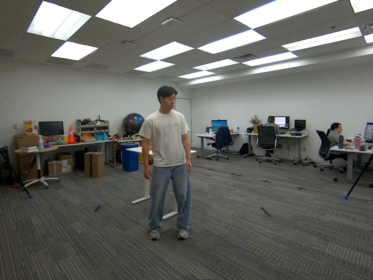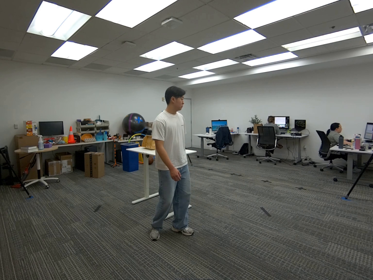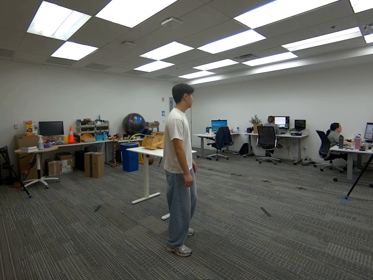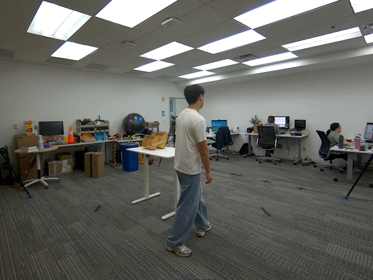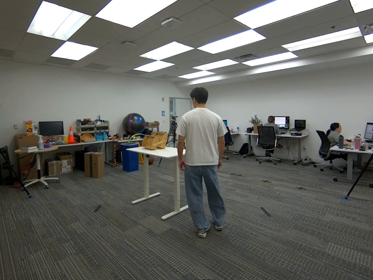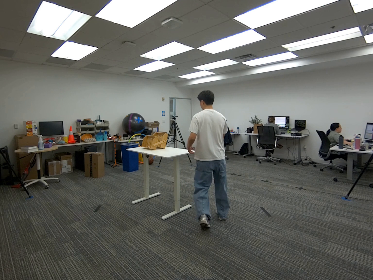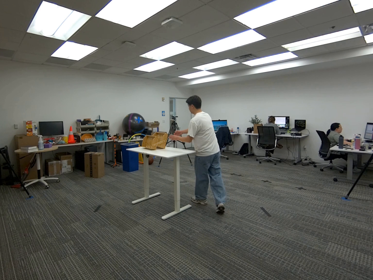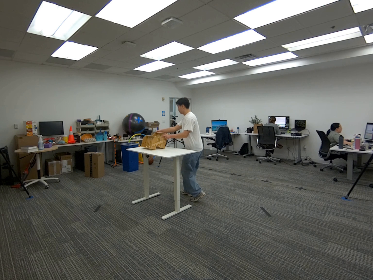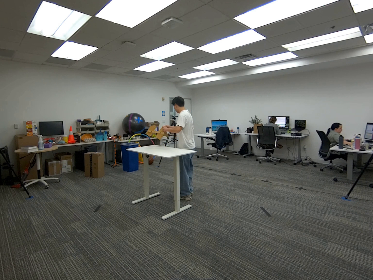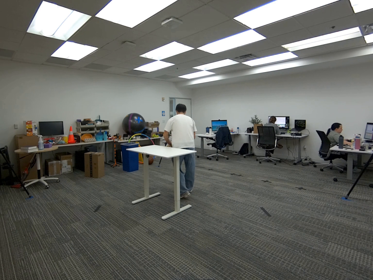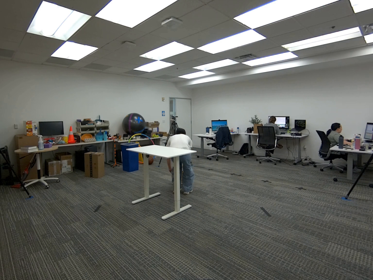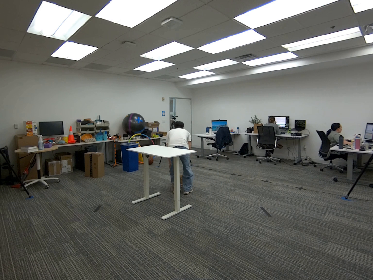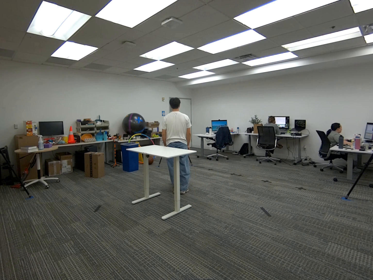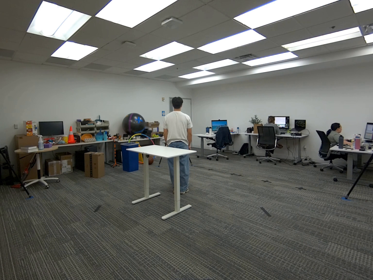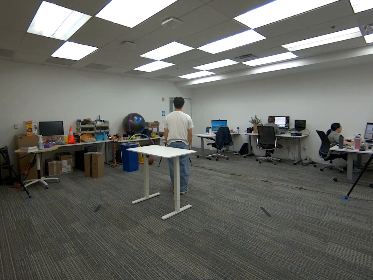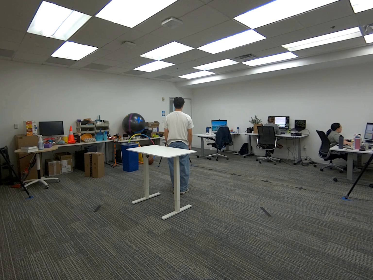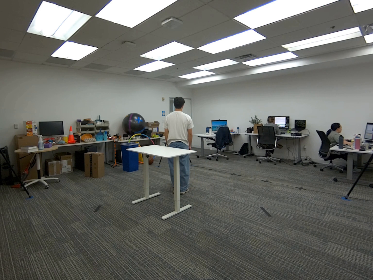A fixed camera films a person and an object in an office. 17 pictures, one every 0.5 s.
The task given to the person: Walk over to the wooden crate on the white desk and pick up the wooden crate from the bottom shelf using both hands and place on the ground.
